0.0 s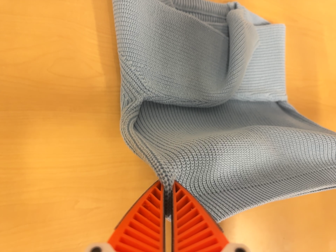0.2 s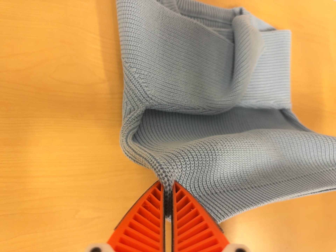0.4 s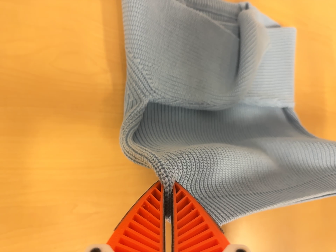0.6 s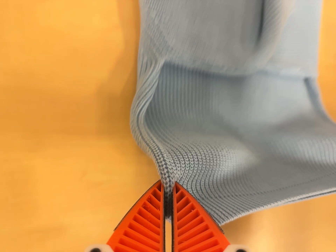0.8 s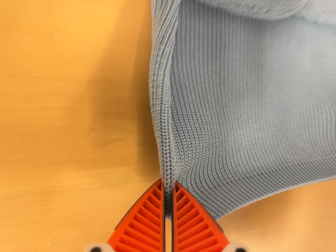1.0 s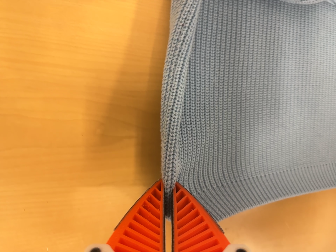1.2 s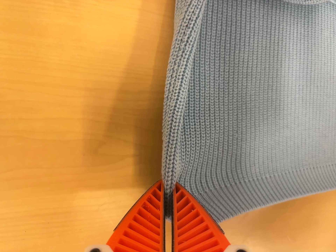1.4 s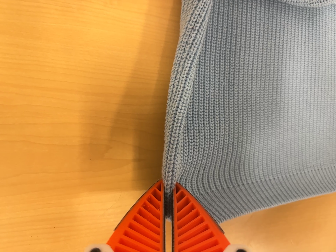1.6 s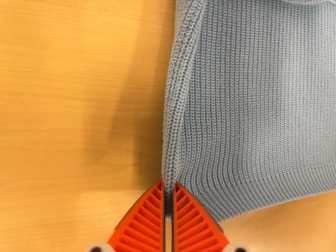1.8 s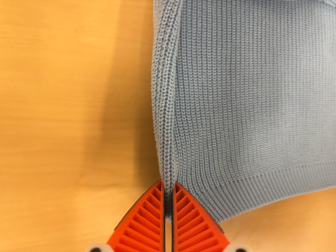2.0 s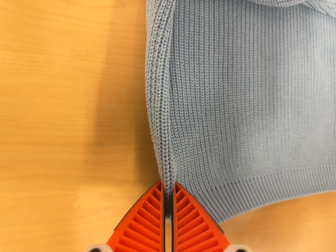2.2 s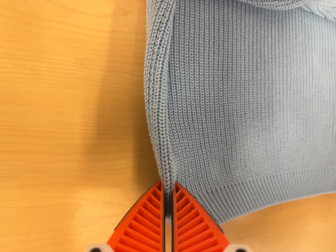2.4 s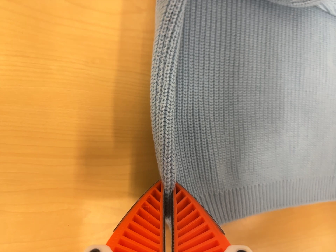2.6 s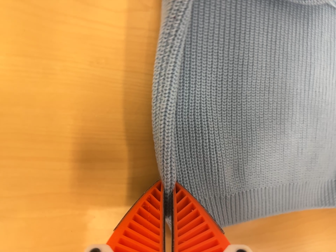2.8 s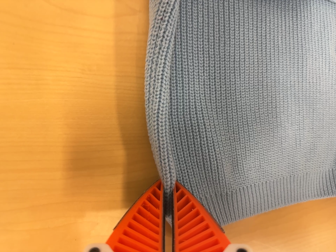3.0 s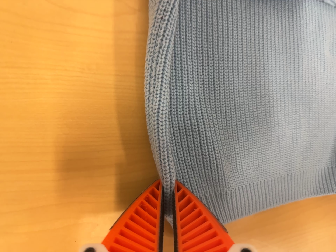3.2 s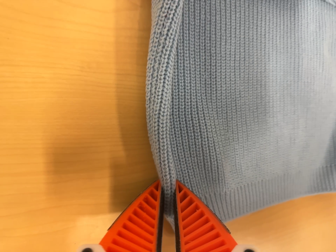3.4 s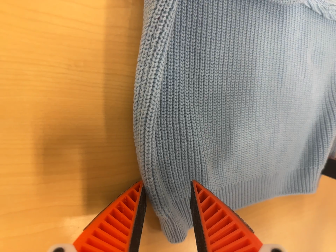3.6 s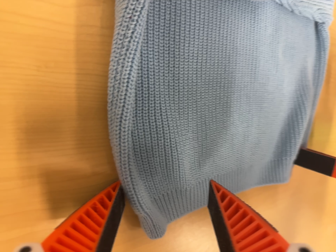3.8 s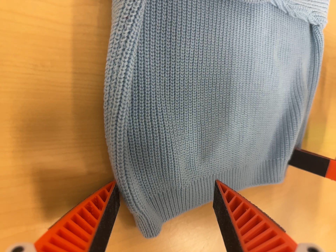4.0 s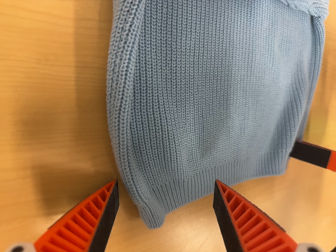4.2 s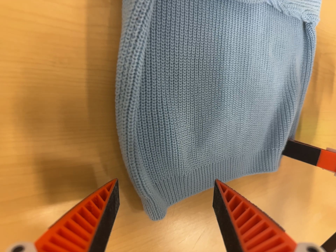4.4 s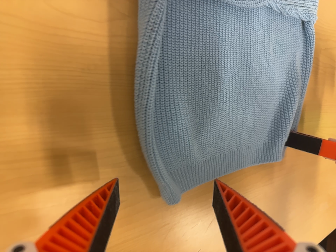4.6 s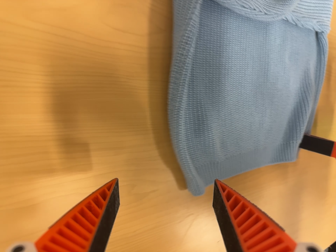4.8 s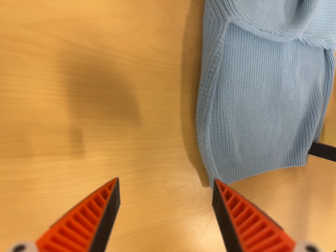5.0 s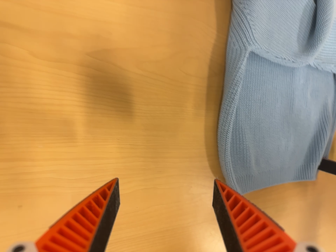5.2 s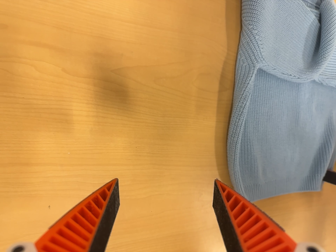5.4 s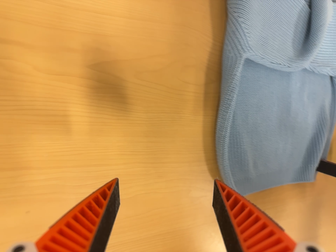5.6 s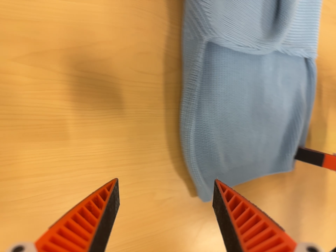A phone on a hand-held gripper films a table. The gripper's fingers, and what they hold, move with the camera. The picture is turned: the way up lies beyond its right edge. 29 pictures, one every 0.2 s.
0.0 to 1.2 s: The camera travels forward, about 14 cm, so what stands in front looms larger. Its aim tips toward the bottom of its view by about 10 degrees, and the scene shifts upward.
1.2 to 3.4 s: The camera travels toward the top of its view, about 7 cm, so close, fixed things drift downward.
3.4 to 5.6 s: The camera travels backward, about 16 cm, so what stands in front gets smaller.
The film runs backward here.
